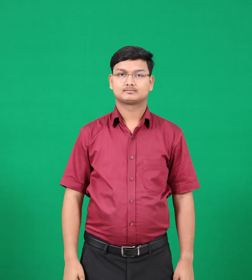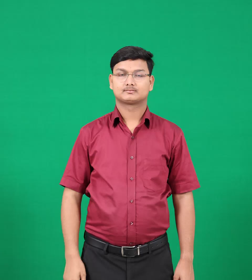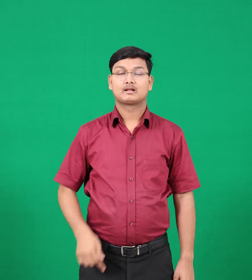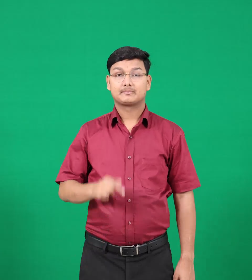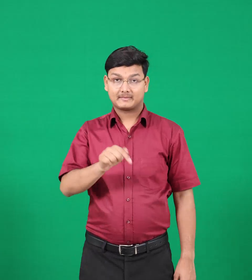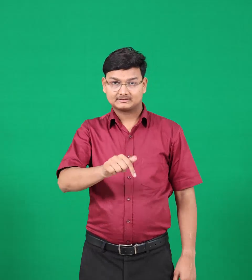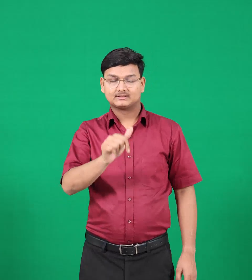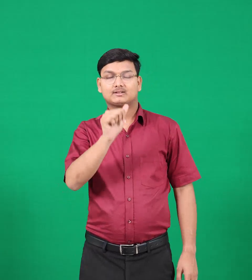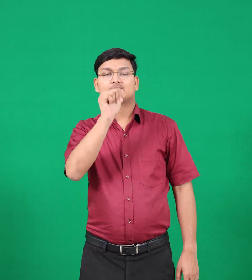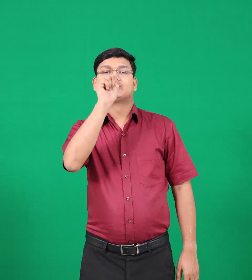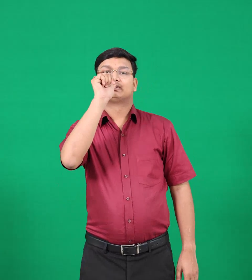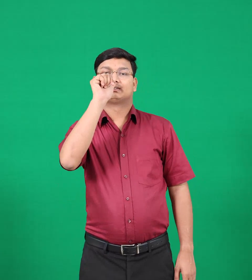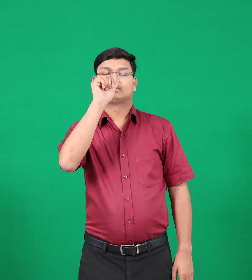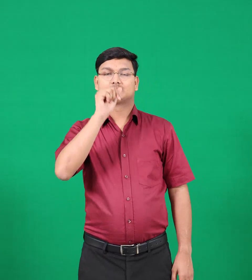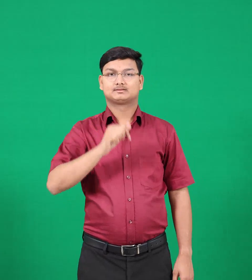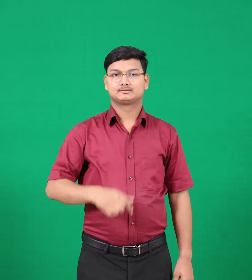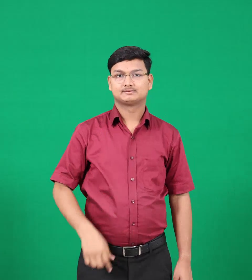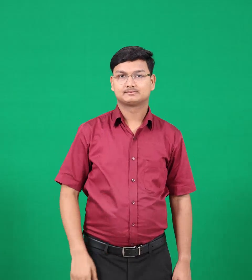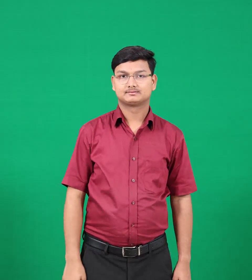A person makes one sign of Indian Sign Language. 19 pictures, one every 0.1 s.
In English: drinking
